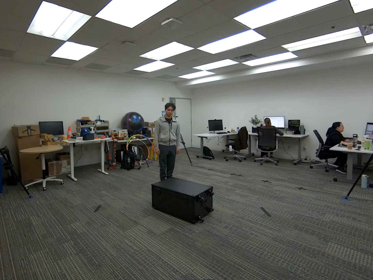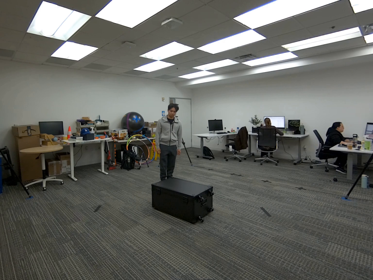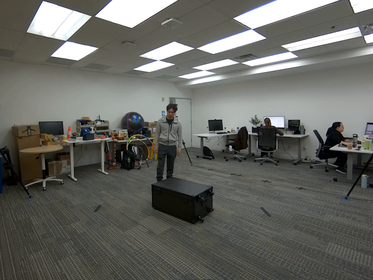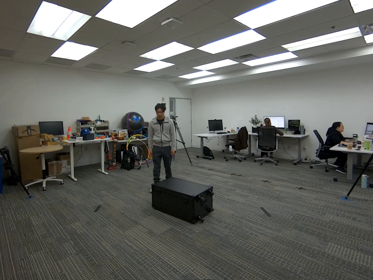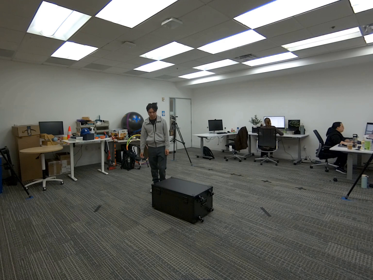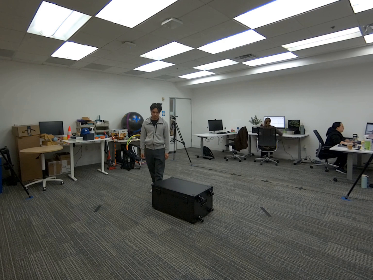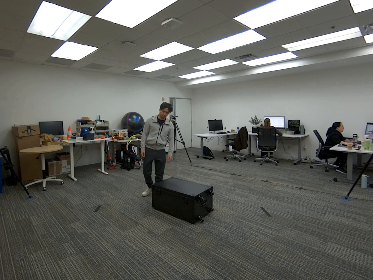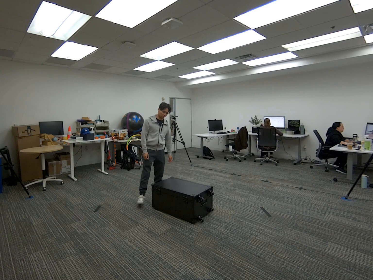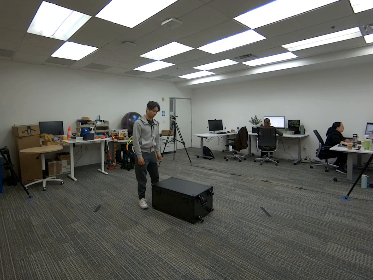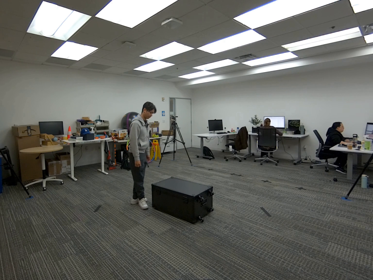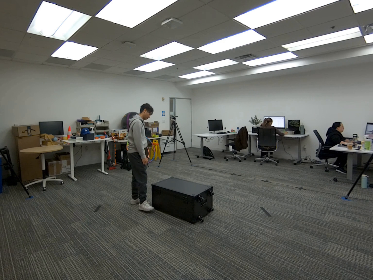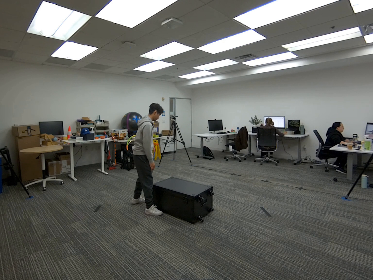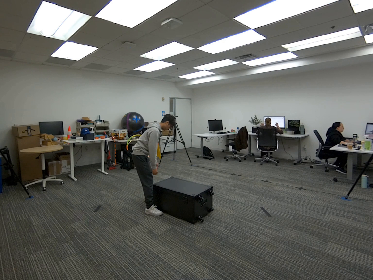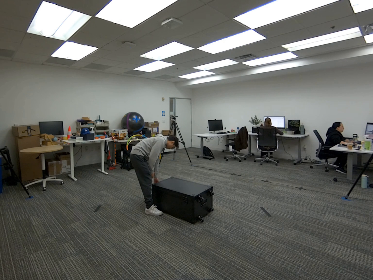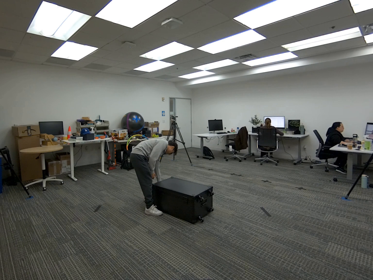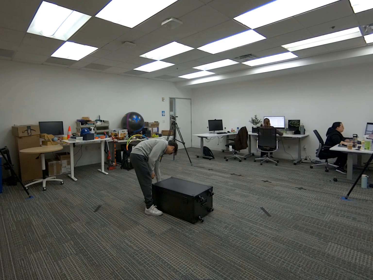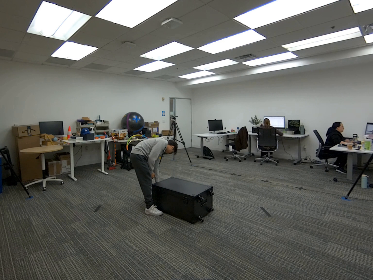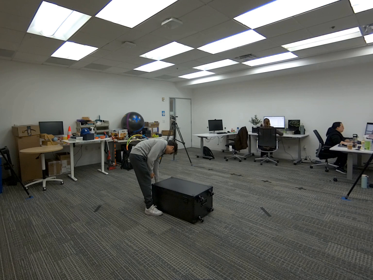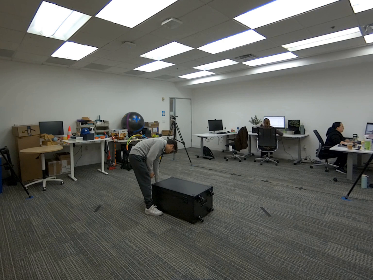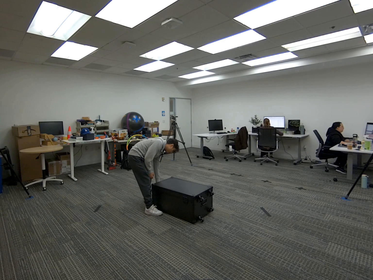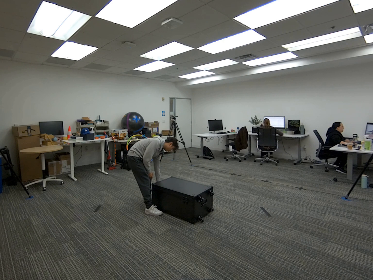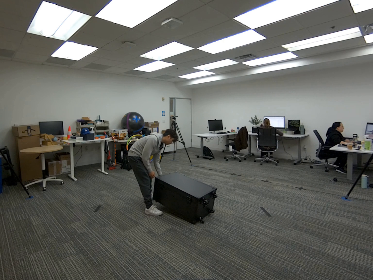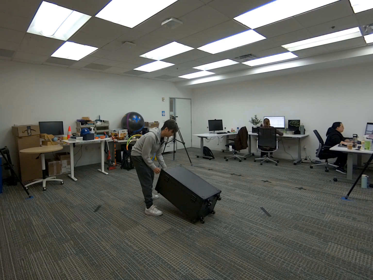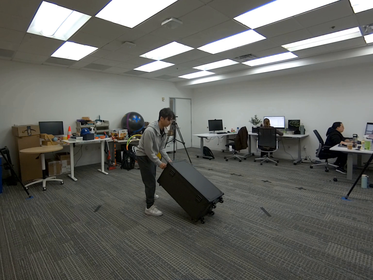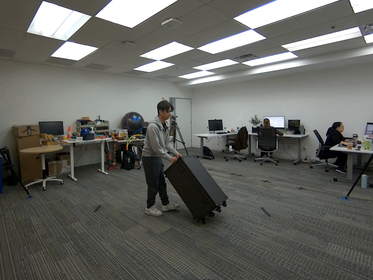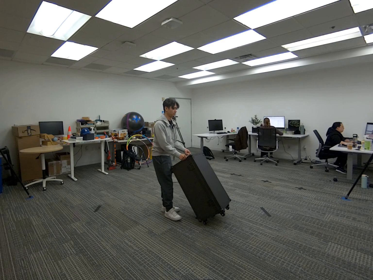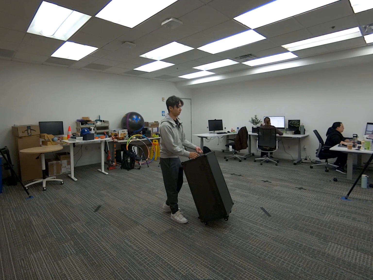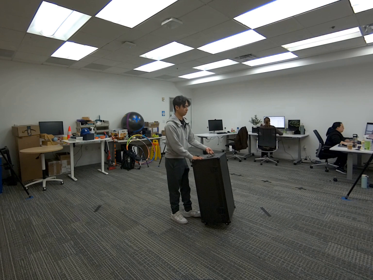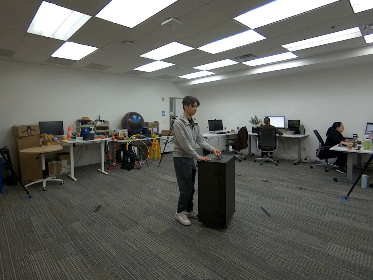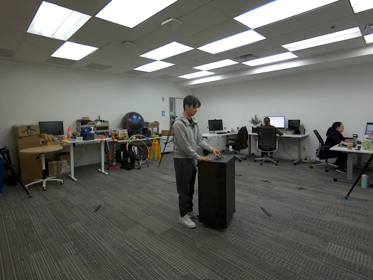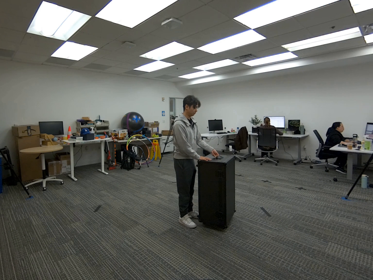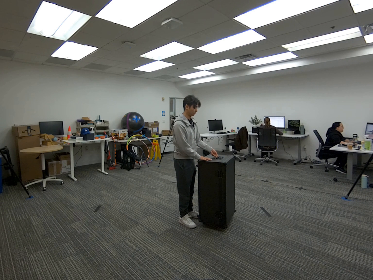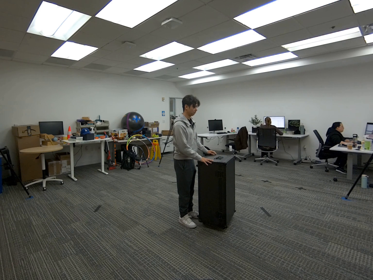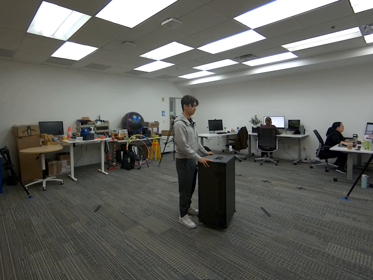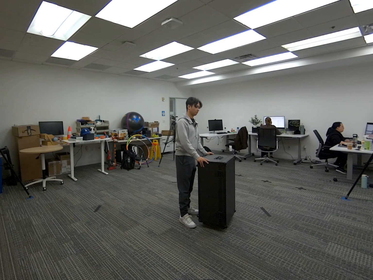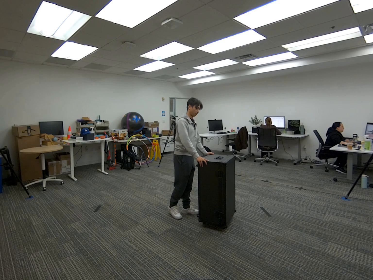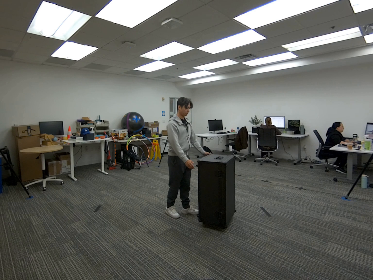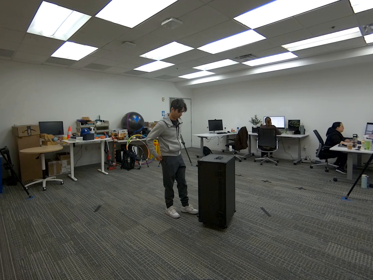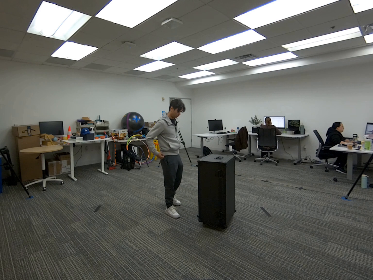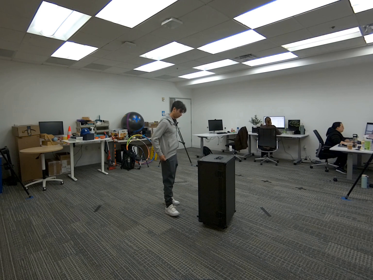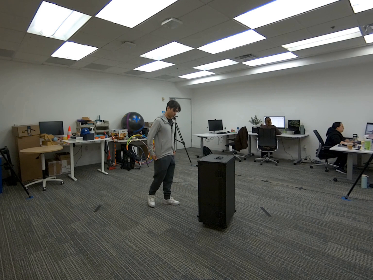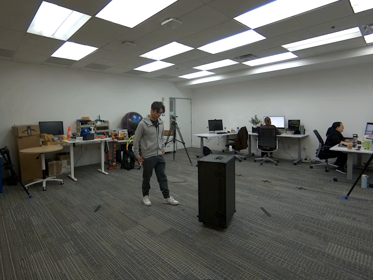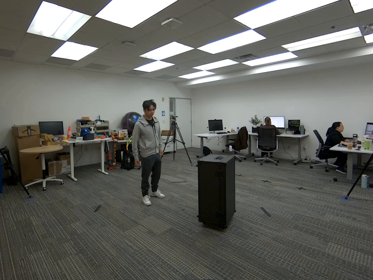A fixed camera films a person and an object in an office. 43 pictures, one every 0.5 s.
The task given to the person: Walk over to the G1 box and pick up the box and place it right up.
